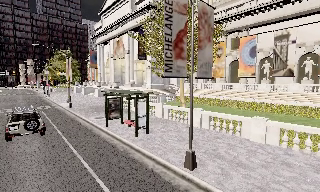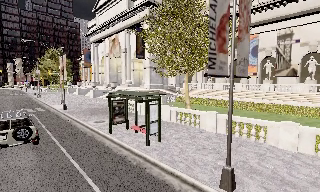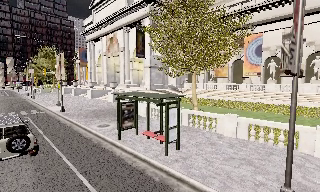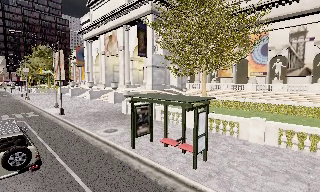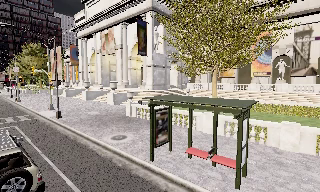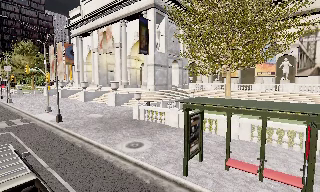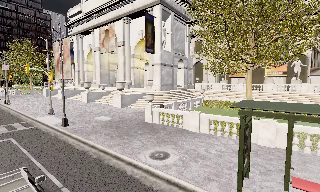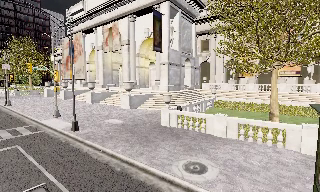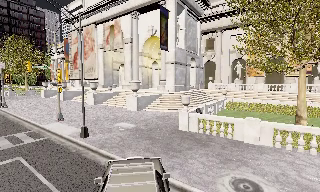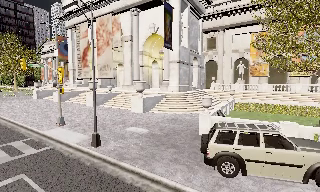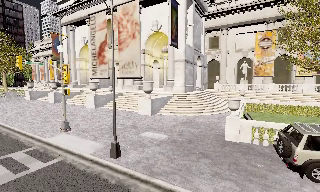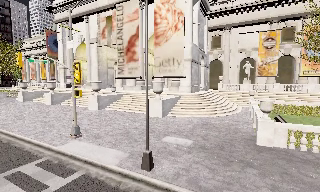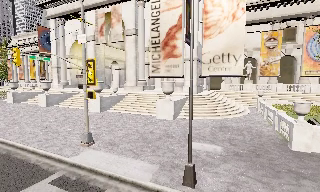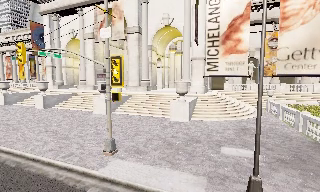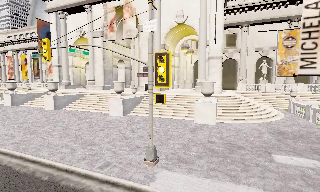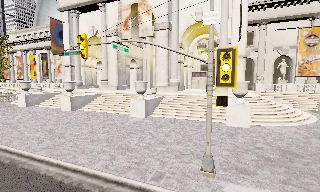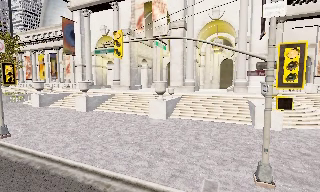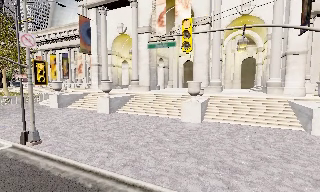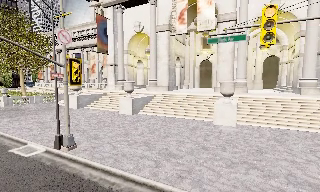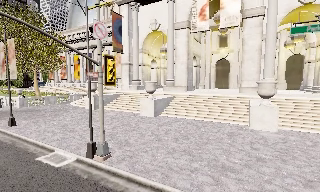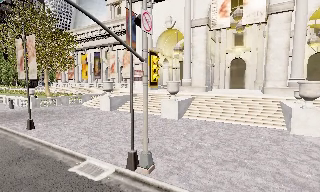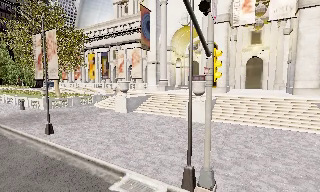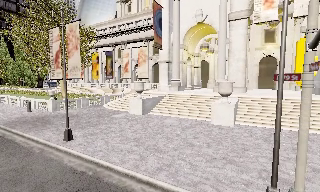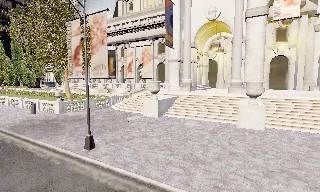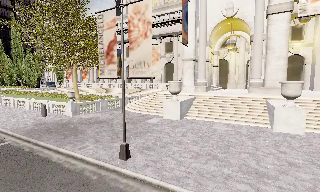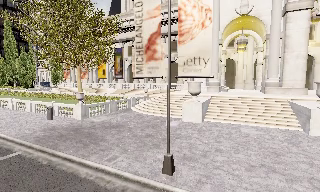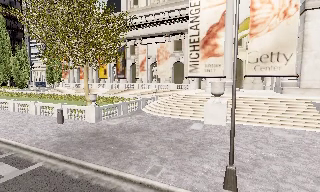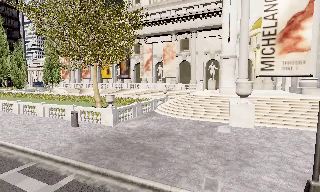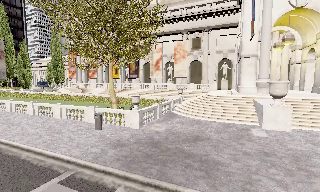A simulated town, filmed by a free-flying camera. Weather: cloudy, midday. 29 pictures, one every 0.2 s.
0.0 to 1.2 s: The camera pans to its right, which is clockwise from overhead, by about 10 degrees. It travels to its left and forward, about 11 m, so close, fixed things drift to the right.
1.2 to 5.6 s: The camera pans to its right, which is clockwise from overhead, by about 15 degrees. It travels to its left and forward, about 45 m, so close, fixed things drift to the right.
The film runs forward here.
